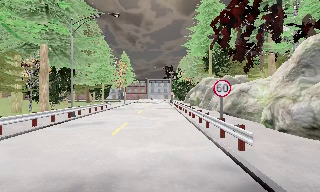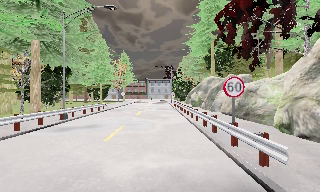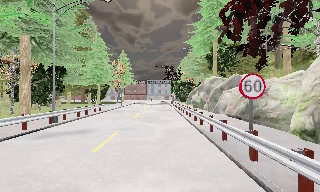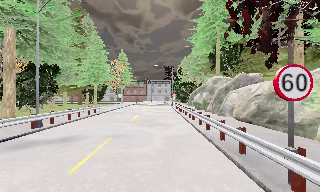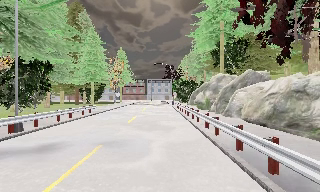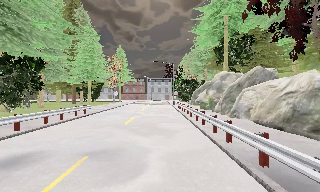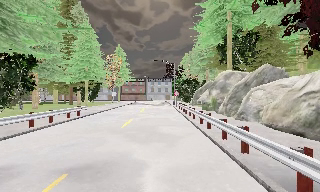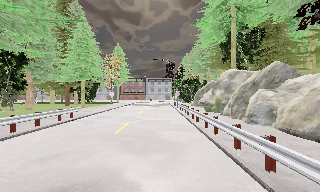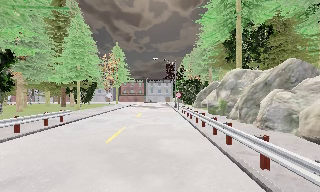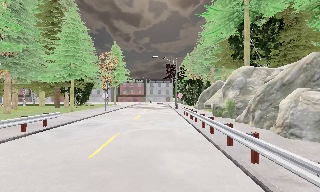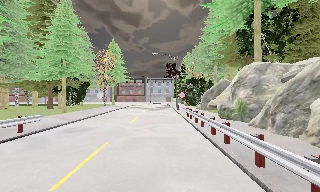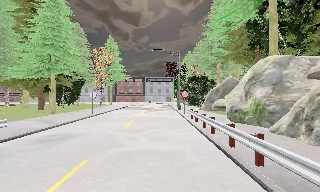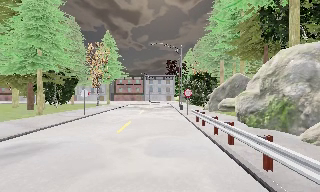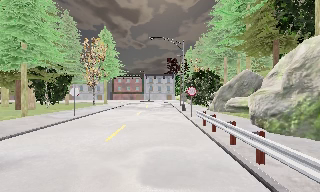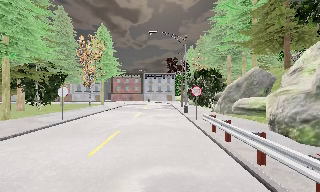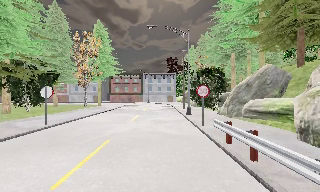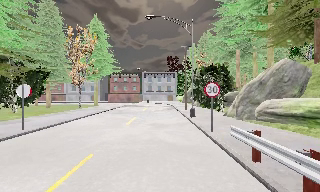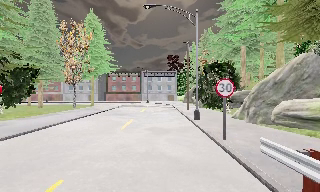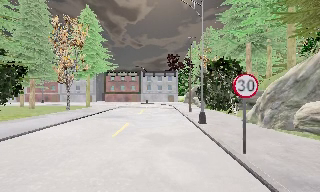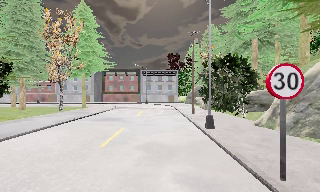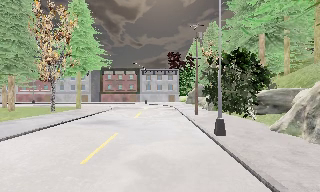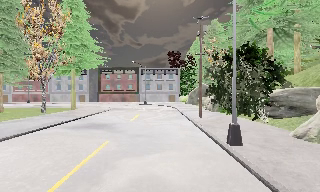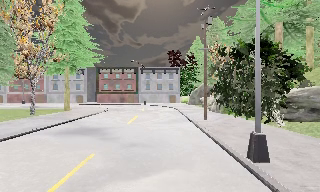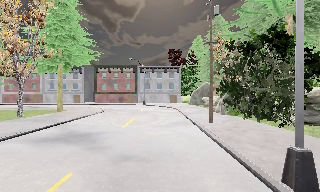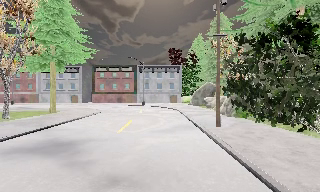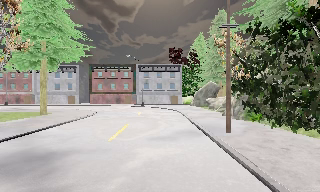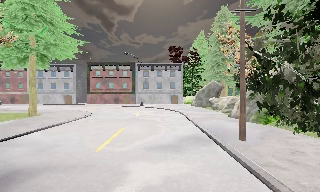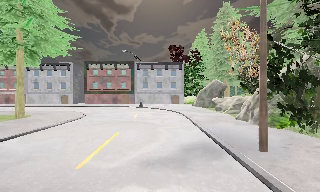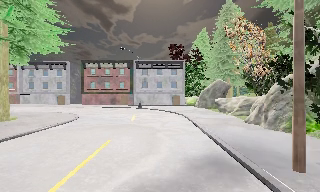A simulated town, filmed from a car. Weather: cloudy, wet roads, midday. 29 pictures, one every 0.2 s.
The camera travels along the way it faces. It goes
forward.
0.0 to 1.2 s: The camera travels forward, about 7 m, so what stands in front looms larger.
1.2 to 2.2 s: The camera travels forward, about 7 m, so what stands in front looms larger. It gains speed.
2.2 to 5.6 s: The camera travels forward, about 25 m, so what stands in front looms larger.
The film runs forward here.
